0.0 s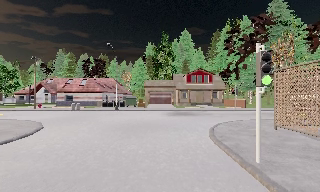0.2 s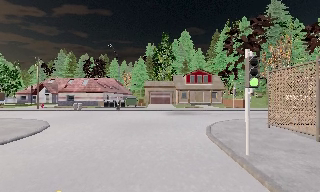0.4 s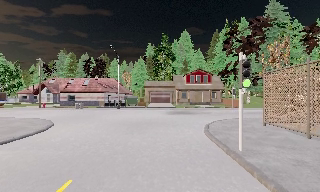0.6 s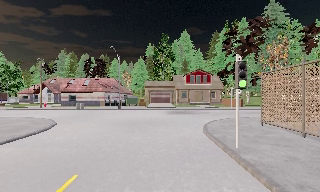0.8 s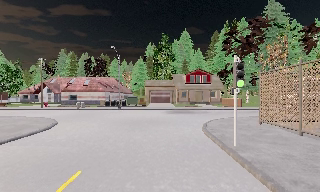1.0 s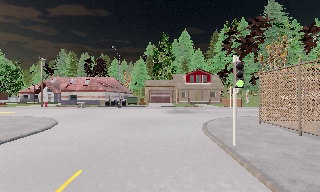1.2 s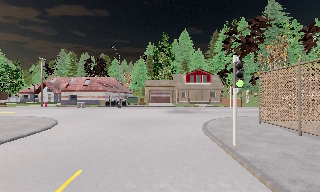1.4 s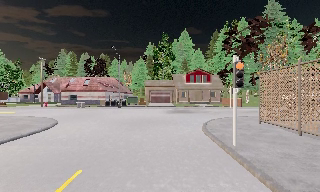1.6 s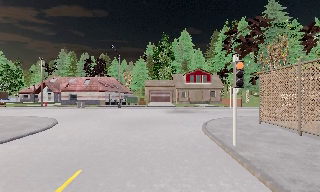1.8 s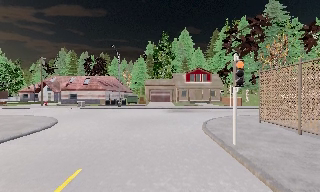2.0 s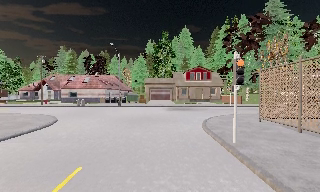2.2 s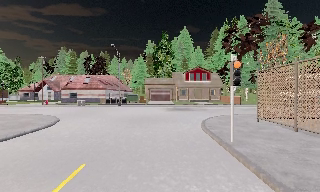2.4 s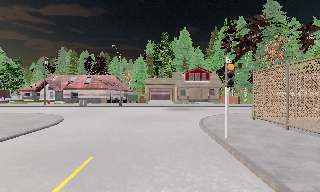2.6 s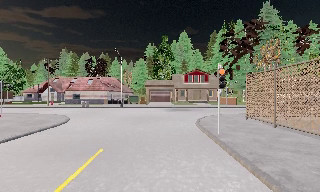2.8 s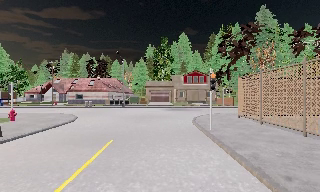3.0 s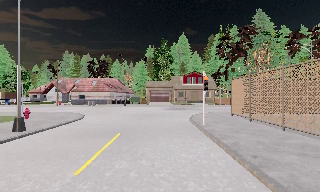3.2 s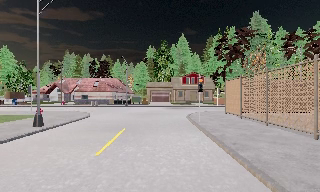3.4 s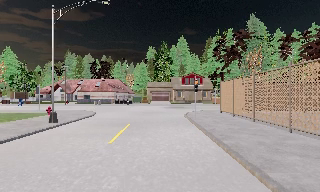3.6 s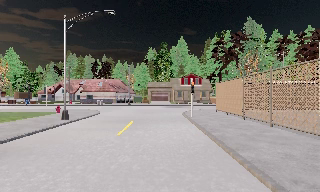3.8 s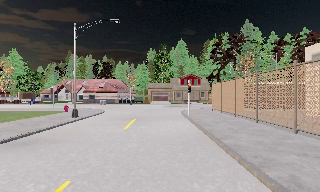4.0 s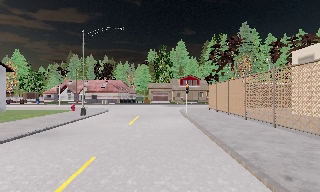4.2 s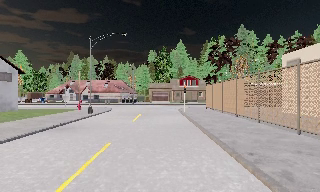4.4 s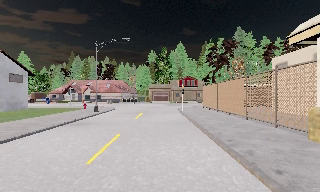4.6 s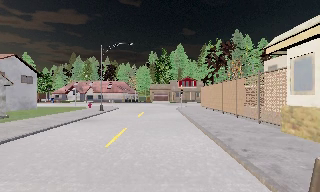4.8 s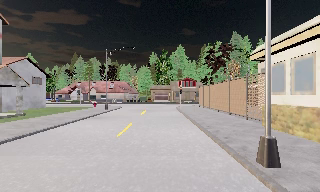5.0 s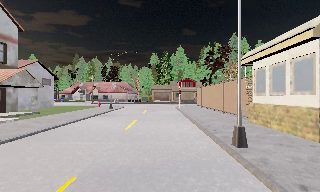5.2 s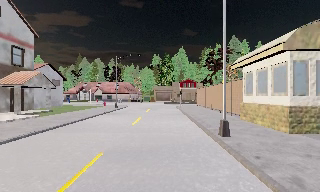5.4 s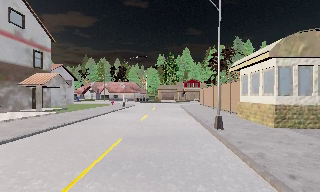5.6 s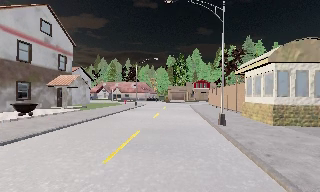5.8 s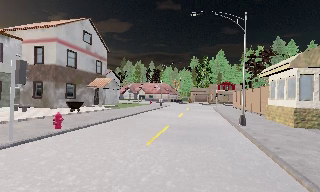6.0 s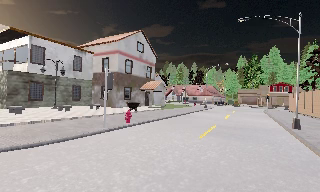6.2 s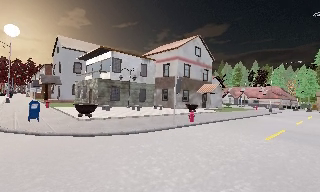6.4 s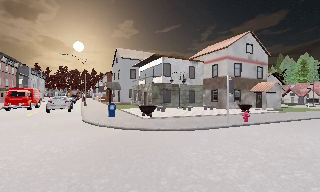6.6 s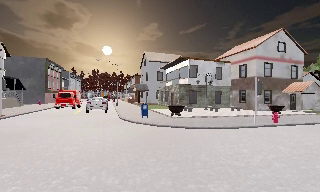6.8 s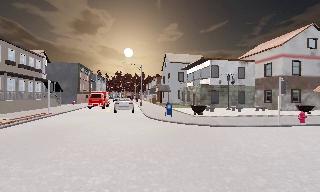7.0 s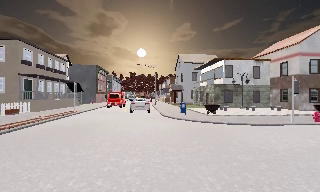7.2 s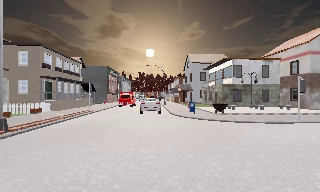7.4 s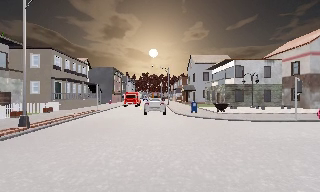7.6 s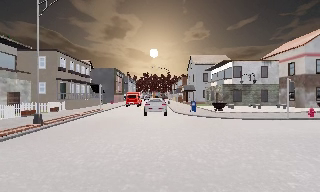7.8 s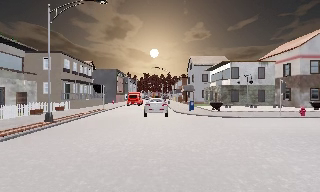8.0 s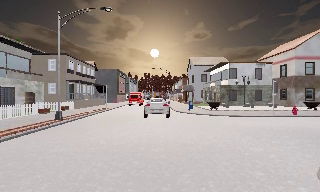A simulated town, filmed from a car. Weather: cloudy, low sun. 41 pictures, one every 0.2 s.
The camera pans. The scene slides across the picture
to the right.
The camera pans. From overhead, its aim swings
counterclockwise.
0.0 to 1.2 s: The camera travels backward, about 1.5 m, so what stands in front gets smaller. It loses speed.
1.2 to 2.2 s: The camera shifts only a little, or ends up much as it began.
2.2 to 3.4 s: The camera travels backward, about 6 m, so what stands in front gets smaller. It gains speed.
3.4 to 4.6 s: The camera travels backward, about 8 m, so what stands in front gets smaller.
4.6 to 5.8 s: The scene slides to the right, as the camera pans about 15 degrees to its left. It travels backward, about 9 m, so what stands in front gets smaller.
5.8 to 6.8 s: The camera pans to its left, which is counterclockwise from overhead, by about 65 degrees. It travels backward and to its left, about 7 m.
6.8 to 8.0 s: The camera travels backward, about 5 m, so what stands in front gets smaller.
The film runs backward here.
